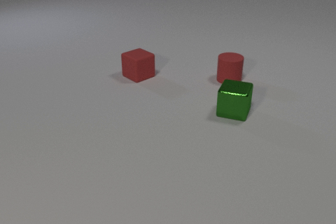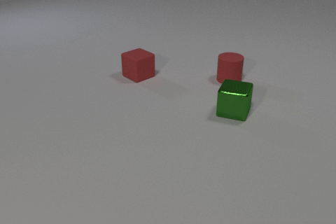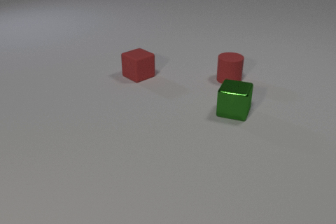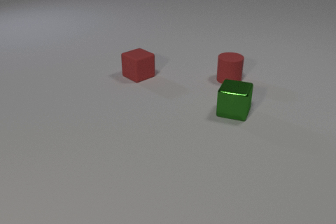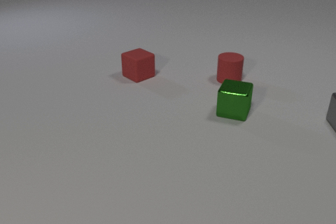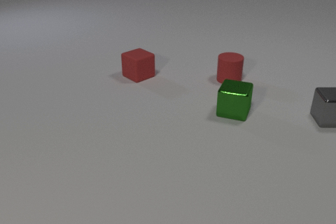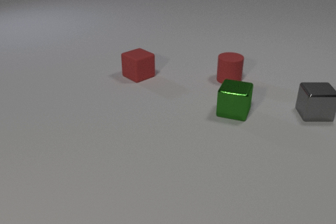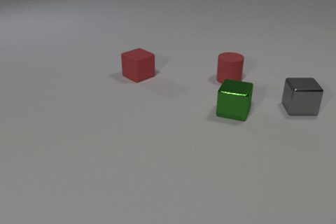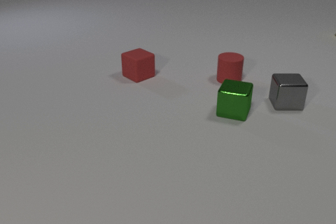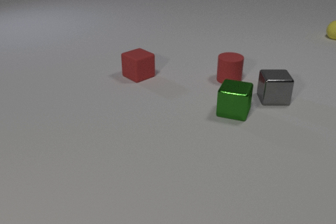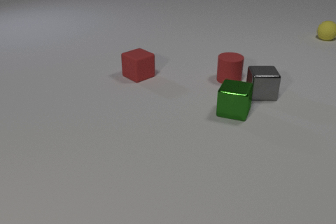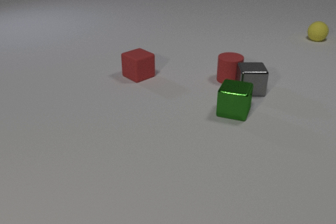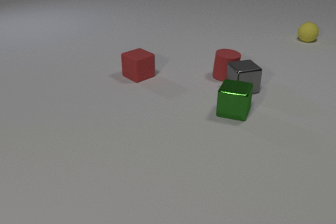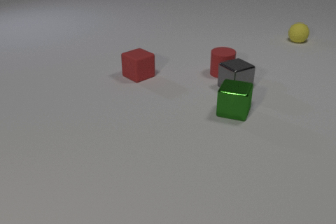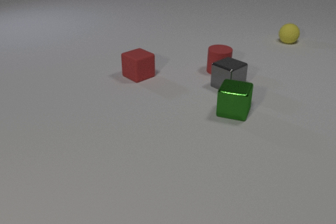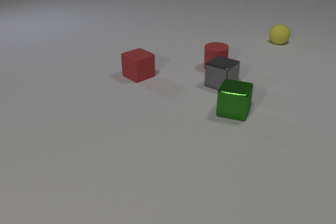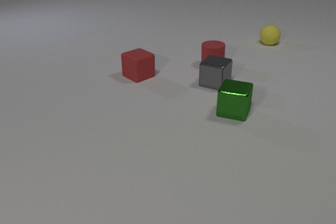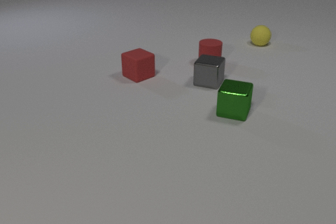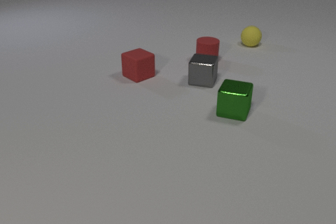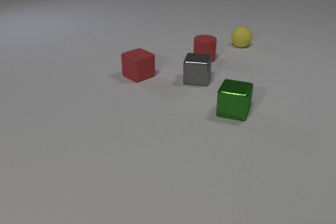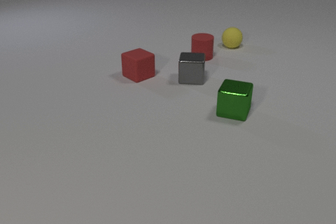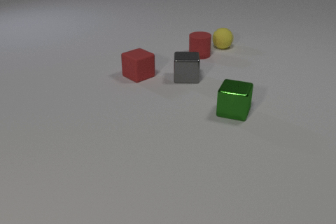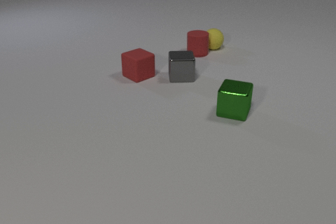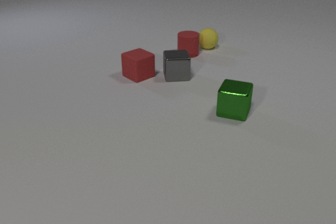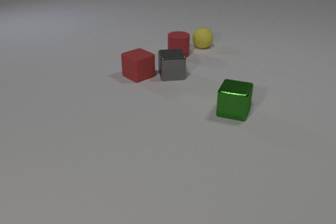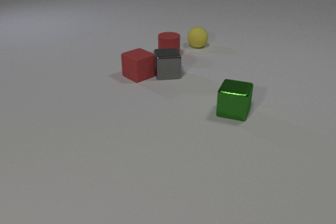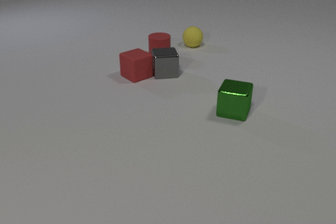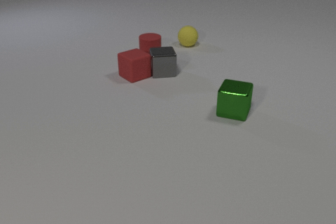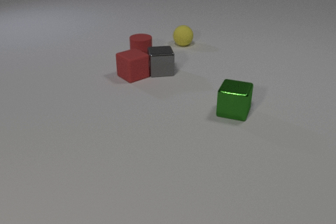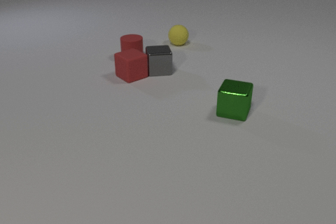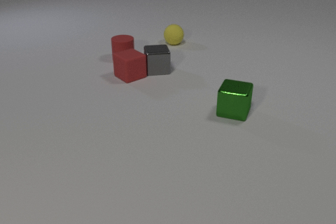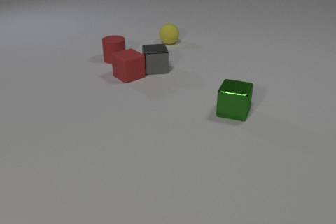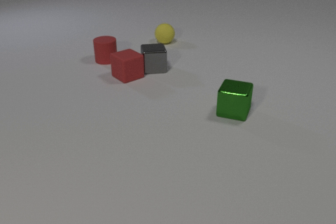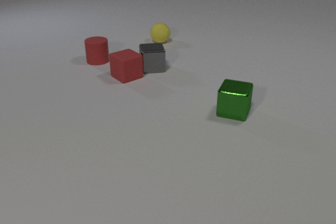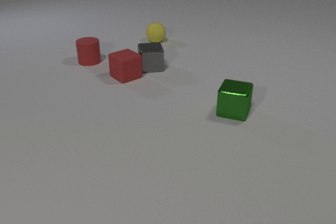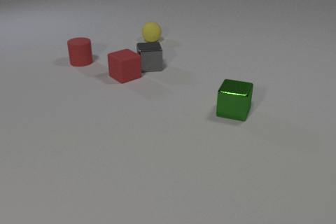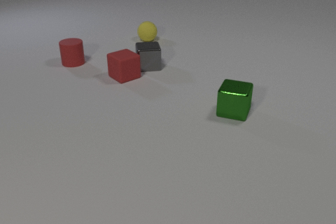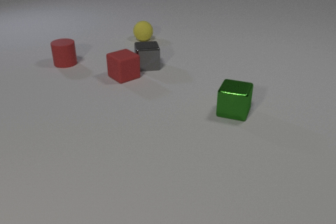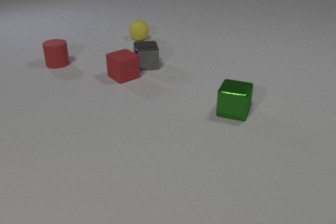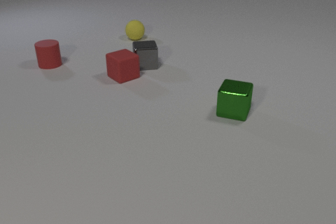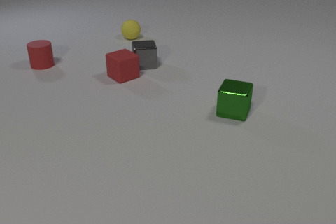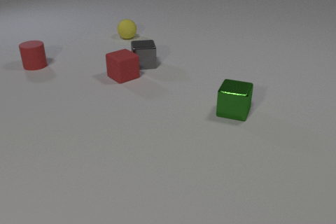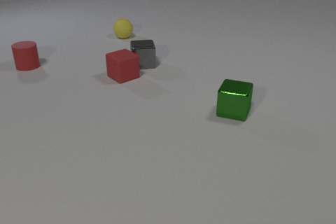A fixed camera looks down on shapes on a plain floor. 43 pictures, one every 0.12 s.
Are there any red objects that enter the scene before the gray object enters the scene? no.
What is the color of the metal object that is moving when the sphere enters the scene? gray.
How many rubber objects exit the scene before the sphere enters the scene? 0.
0.00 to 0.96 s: The gray metal cube comes in at the right edge, slides to the left and away from the camera.
0.96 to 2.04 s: The gray metal cube slides to the left and away from the camera, spins so that its near face slides to the right, counterclockwise seen from above. The red rubber cylinder slides away from the camera and to the left. The yellow rubber sphere rolls to the left and toward the camera. The gray metal cube and the red rubber cylinder collide.
2.04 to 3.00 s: The gray metal cube slides to the left and away from the camera, spins so that its near face slides to the right, counterclockwise seen from above. The red rubber cylinder slides to the left and away from the camera. The yellow rubber sphere rolls to the left. The red rubber cylinder and the yellow rubber sphere collide. The gray metal cube and the red rubber cube collide.
3.00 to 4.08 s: The gray metal cube slides away from the camera and to the left. The red rubber cylinder slides to the left. The red rubber cube slides to the left. The yellow rubber sphere rolls to the left.
4.08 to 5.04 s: The gray metal cube slides away from the camera and to the left. The red rubber cylinder slides to the left. The yellow rubber sphere rolls to the left and away from the camera.
